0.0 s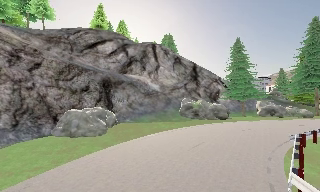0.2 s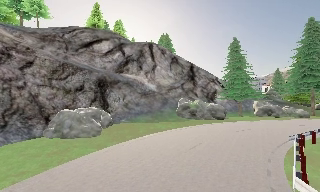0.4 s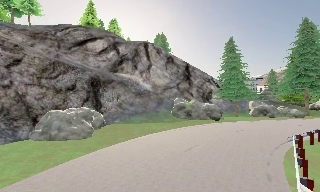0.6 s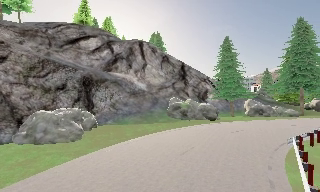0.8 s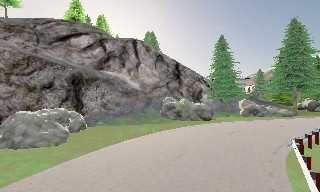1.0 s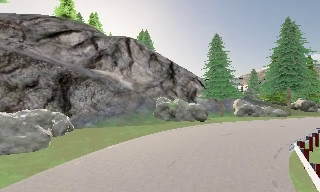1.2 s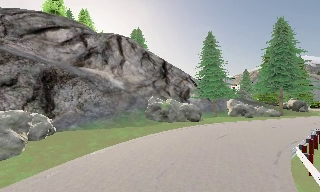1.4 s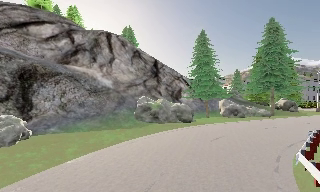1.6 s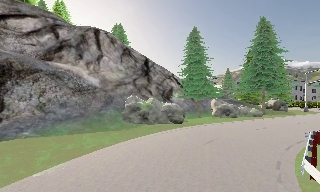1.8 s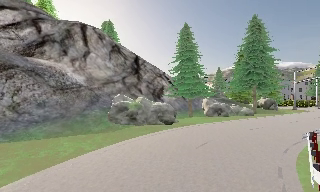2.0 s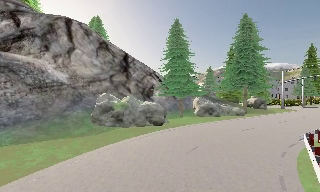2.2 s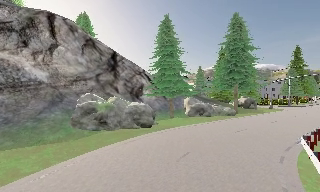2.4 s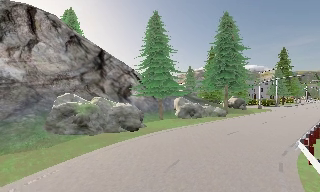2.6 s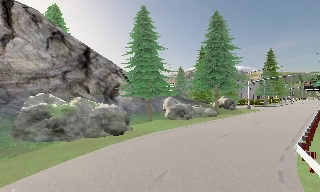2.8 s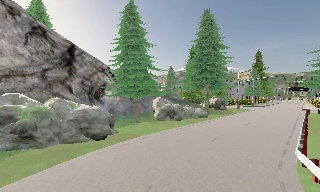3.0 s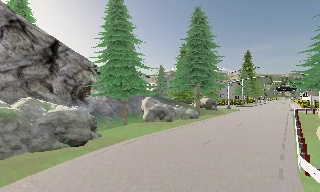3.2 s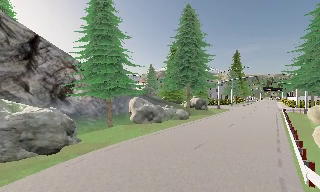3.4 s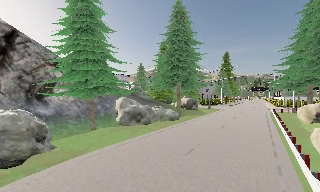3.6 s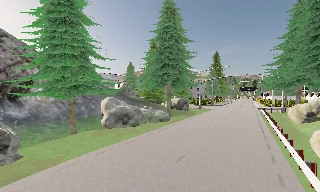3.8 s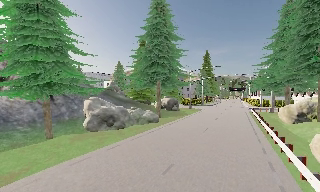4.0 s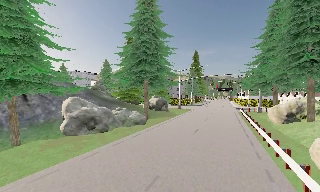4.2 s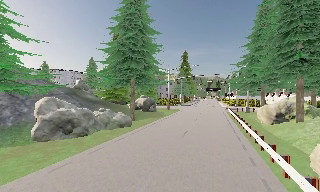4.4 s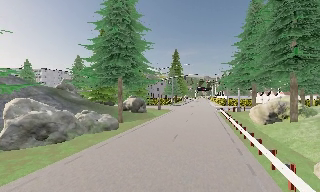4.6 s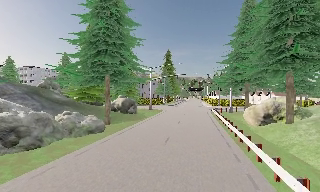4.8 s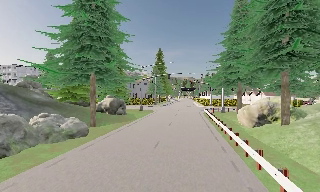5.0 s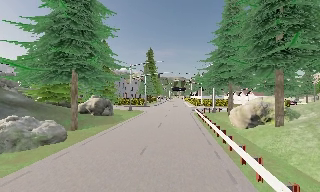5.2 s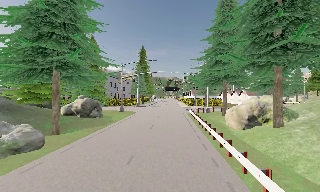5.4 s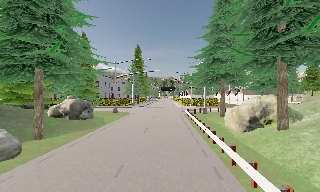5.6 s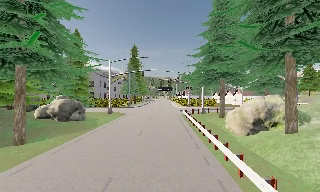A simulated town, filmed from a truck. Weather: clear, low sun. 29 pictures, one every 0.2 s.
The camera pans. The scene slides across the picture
to the left.
The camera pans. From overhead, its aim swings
clockwise.
0.0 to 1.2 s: The camera swings to its right by about 10 degrees, and the scene slides to the left. It travels forward, about 3.5 m, so what stands in front looms larger. It gains speed.
1.2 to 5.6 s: The camera swings to its right by about 65 degrees, and the scene slides to the left. It travels forward, about 20 m.
The film runs forward here.
